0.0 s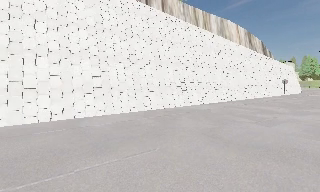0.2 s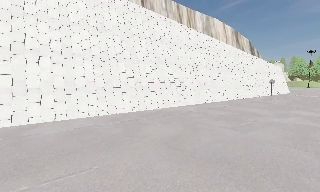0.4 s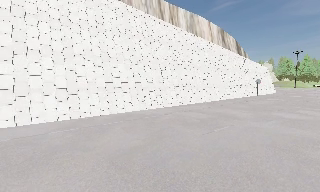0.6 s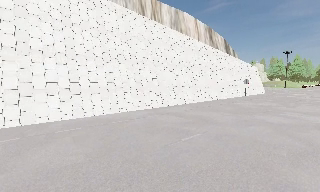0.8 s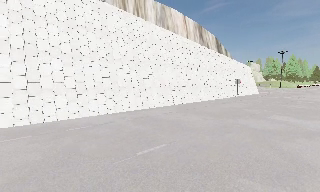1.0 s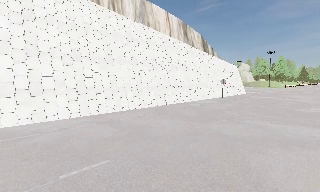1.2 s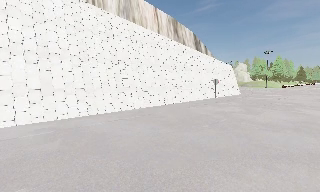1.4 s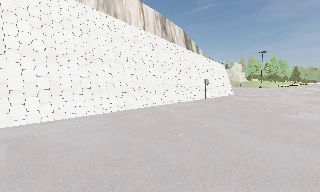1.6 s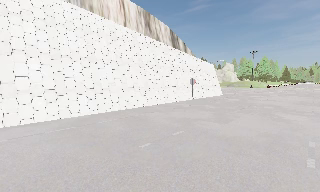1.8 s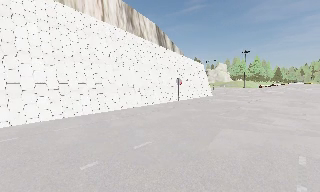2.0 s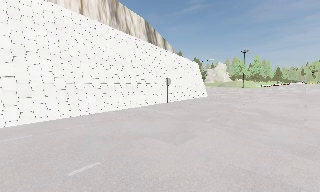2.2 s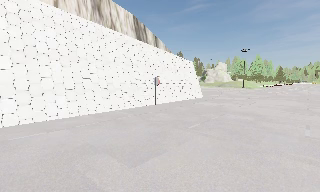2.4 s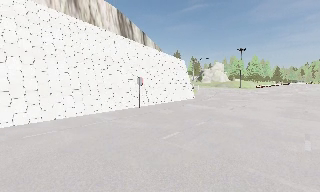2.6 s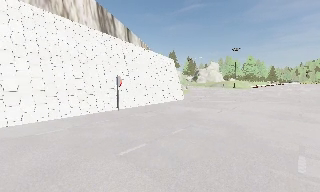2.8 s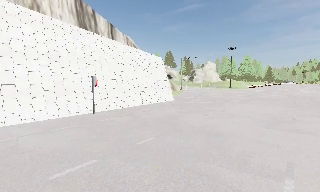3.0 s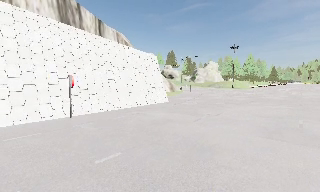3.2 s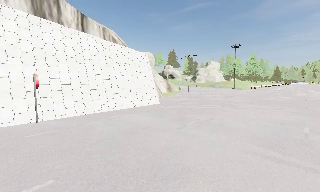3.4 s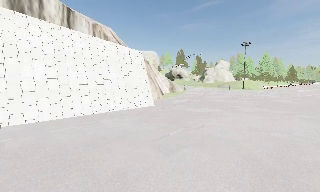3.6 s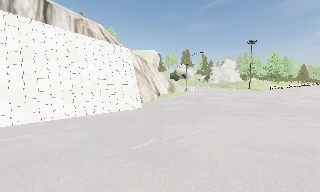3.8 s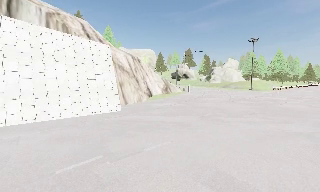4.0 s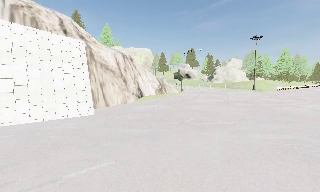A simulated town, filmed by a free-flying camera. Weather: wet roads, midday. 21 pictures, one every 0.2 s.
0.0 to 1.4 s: The scene slides to the left, as the camera pans about 10 degrees to its right. It travels to its right and forward, about 11 m, so close, fixed things drift to the left.
1.4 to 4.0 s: The camera travels forward and to its right, about 20 m, so what stands in front looms larger.
The film runs backward here.
